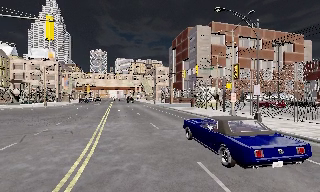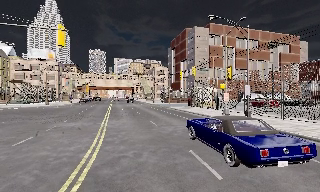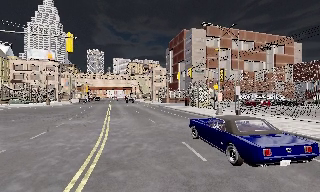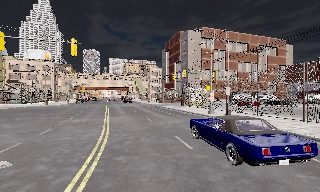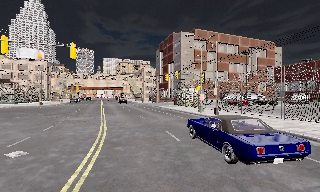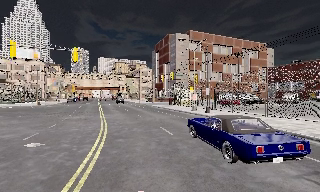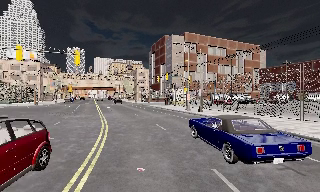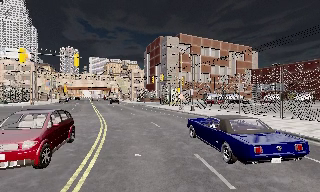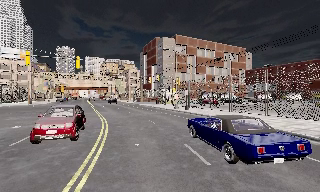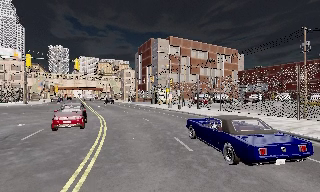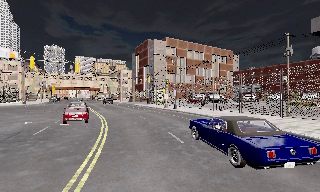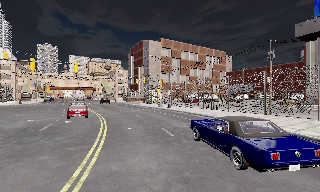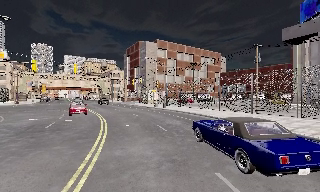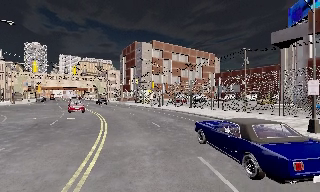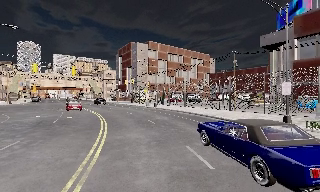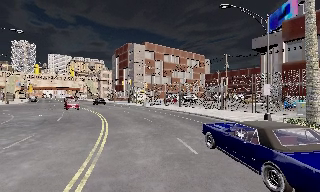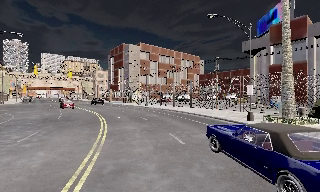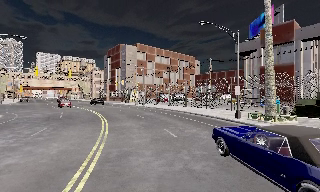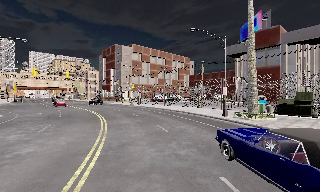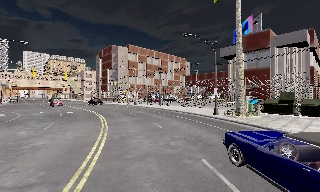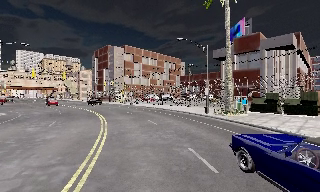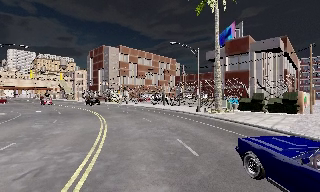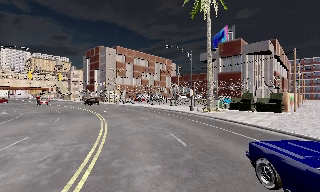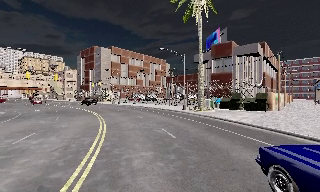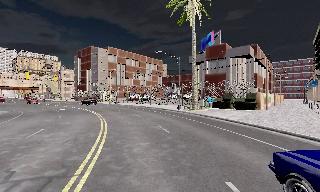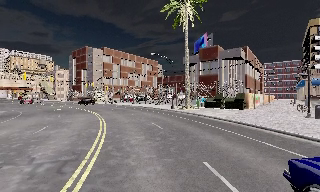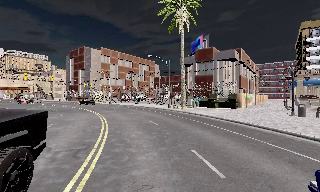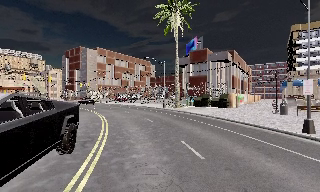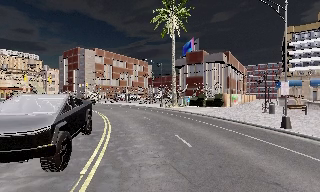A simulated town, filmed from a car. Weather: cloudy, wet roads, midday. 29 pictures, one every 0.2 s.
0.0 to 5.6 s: The camera swings to its right by about 40 degrees, and the scene slides to the left. It travels backward, about 30 m.
The film runs backward here.
